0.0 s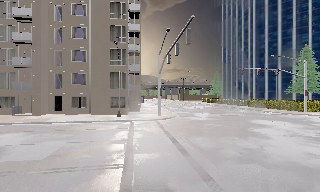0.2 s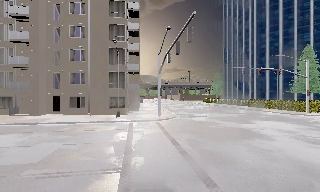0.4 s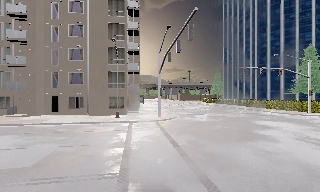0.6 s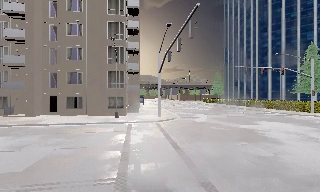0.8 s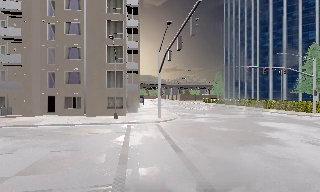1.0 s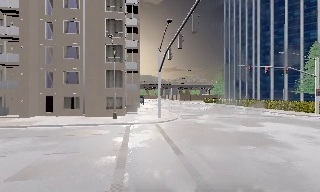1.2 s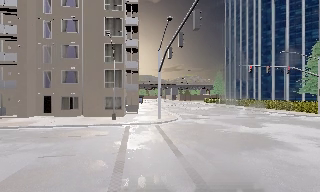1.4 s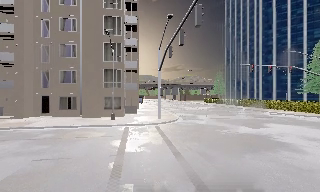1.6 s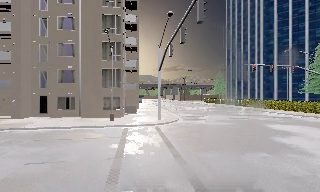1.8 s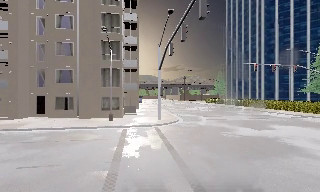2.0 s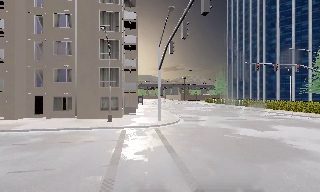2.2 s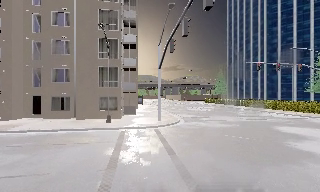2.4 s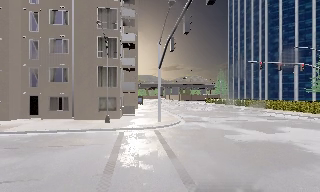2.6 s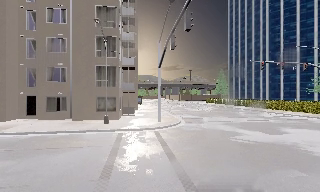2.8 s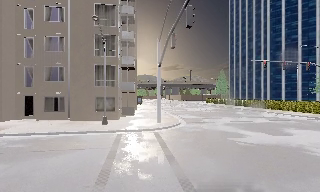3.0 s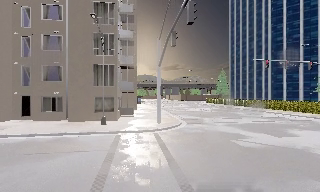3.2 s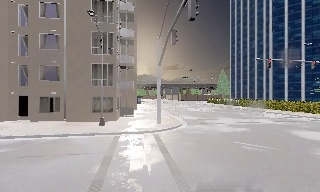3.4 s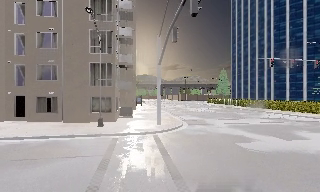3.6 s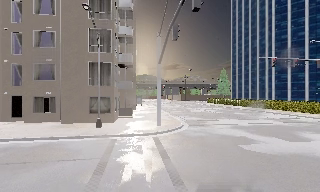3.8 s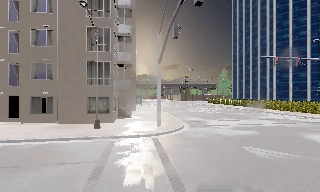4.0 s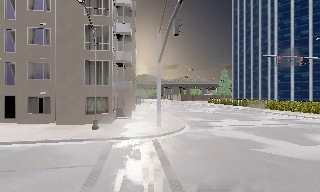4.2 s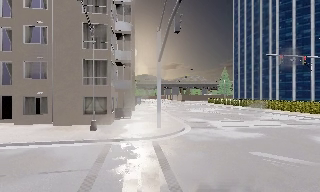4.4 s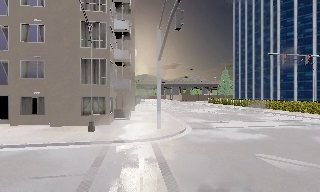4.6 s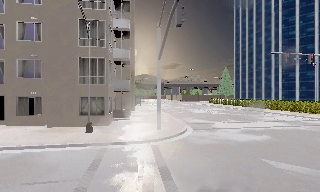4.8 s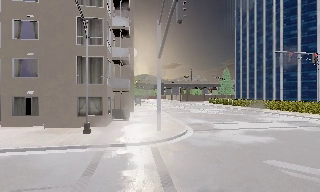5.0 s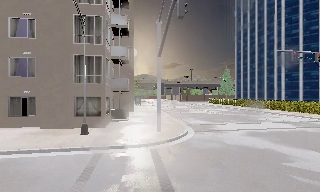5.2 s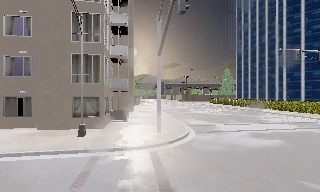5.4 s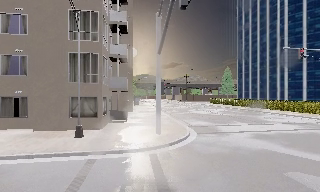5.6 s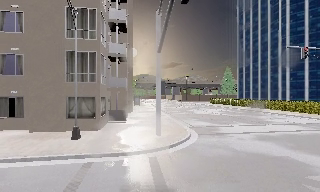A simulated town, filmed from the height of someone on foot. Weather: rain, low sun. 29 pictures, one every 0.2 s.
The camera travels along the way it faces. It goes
forward.
0.0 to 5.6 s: The camera travels forward, about 10 m, so what stands in front looms larger.
The film runs forward here.
